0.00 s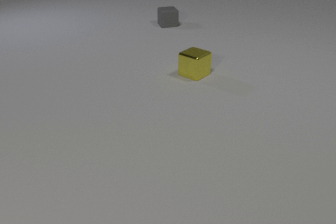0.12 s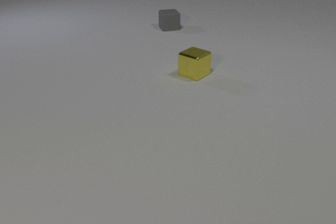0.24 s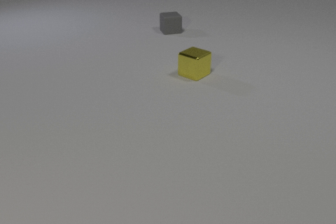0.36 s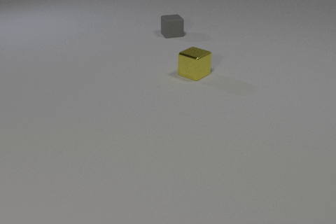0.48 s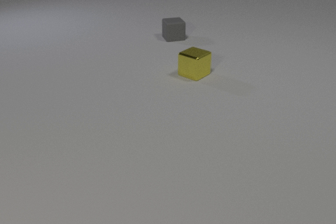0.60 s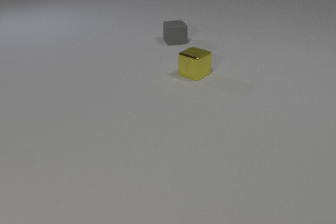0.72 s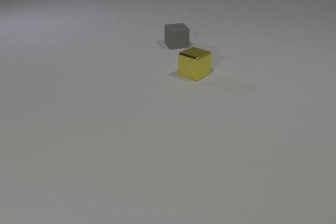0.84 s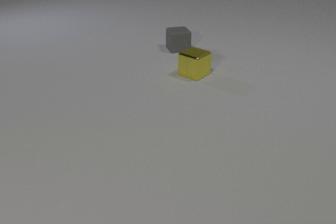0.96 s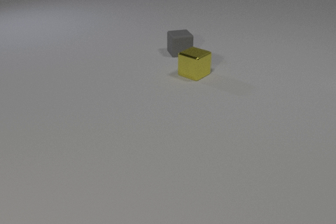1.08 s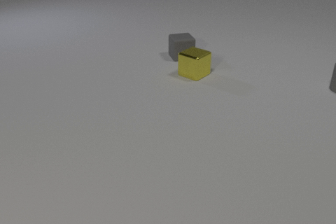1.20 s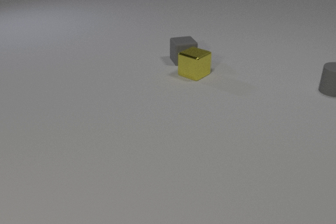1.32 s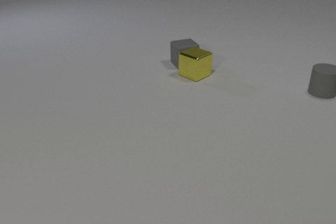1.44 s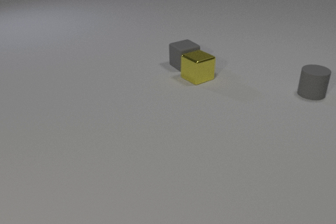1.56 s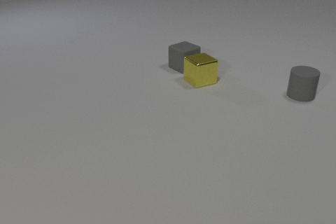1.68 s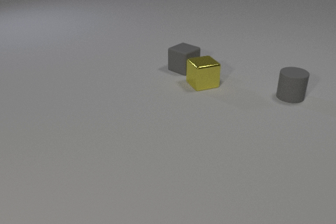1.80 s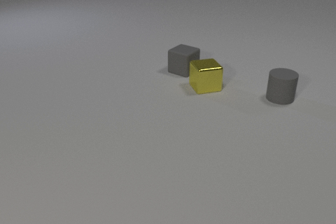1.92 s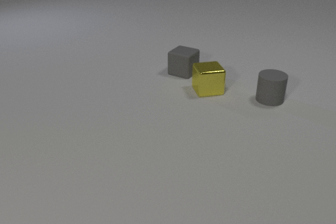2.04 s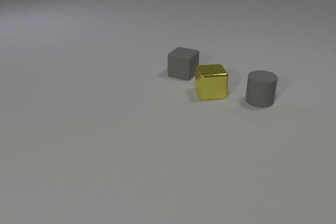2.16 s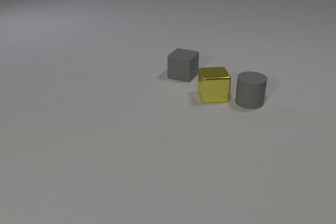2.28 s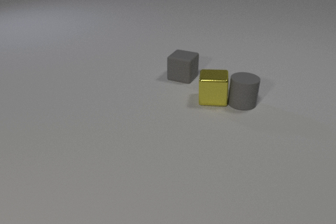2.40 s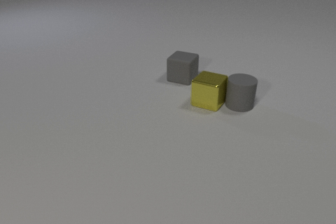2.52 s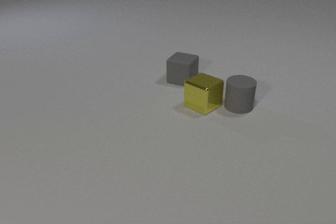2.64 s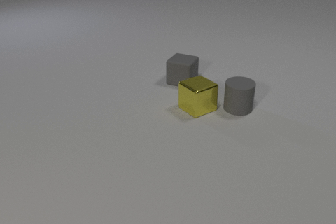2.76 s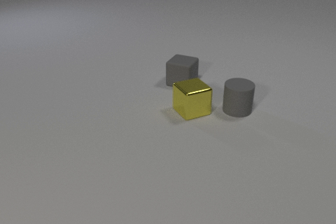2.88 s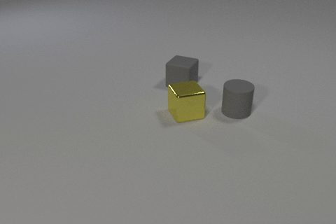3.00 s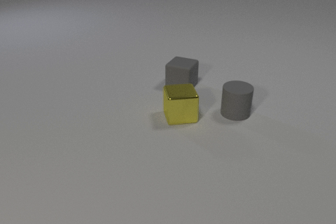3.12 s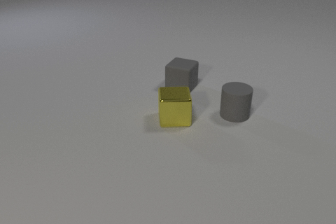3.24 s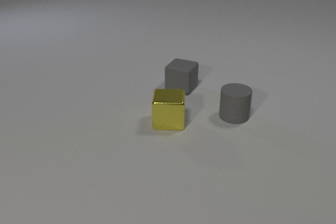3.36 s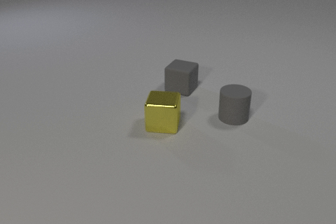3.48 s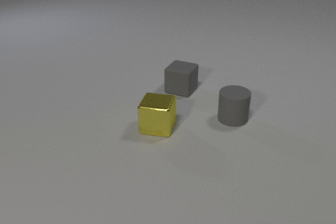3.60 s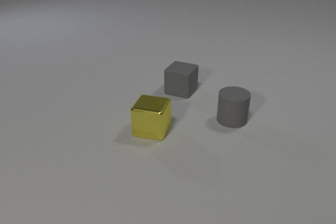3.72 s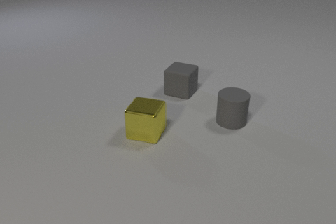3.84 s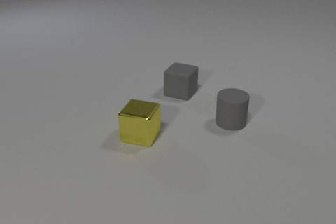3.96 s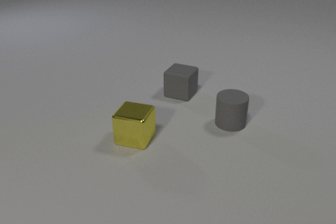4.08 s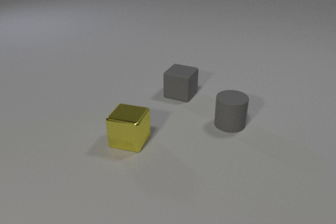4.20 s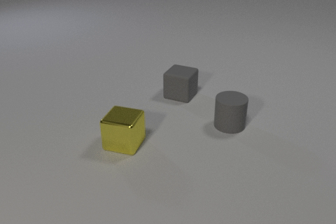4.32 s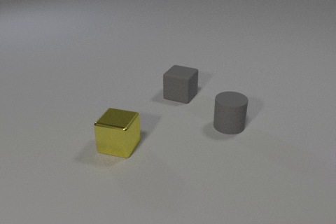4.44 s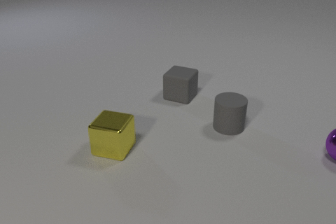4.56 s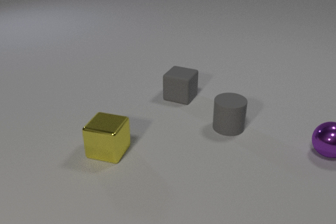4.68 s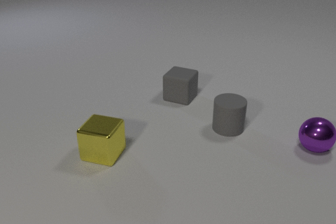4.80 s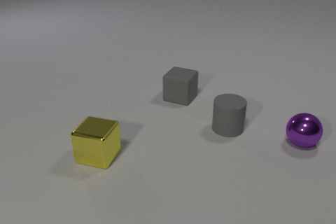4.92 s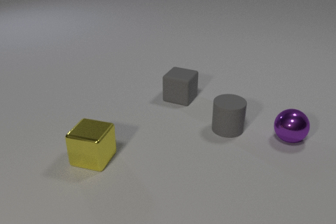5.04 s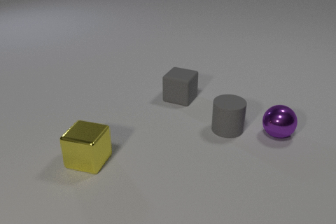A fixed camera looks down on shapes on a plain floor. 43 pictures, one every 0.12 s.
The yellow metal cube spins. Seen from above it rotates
clockwise.
The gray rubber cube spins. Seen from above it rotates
counterclockwise.
0.00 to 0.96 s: The gray rubber cube slides toward the camera.
0.96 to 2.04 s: The gray rubber cube slides toward the camera, spins so that its near face slides to the right, counterclockwise seen from above. The yellow metal cube slides toward the camera, spins clockwise seen from above by about 45 degrees, its near face sliding to the left. The gray rubber cylinder comes in at the right edge, slides to the left and toward the camera. The gray rubber cube and the yellow metal cube collide.
2.04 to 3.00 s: The gray rubber cube slides toward the camera. The yellow metal cube slides toward the camera and to the left, spins so that its near face slides to the left, clockwise seen from above. The gray rubber cylinder slides toward the camera and to the left. The yellow metal cube and the gray rubber cylinder collide.
3.00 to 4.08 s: The gray rubber cube slides toward the camera. The yellow metal cube slides to the left and toward the camera, spins so that its near face slides to the left, clockwise seen from above. The gray rubber cylinder slides toward the camera.
4.08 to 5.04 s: The gray rubber cube slides toward the camera. The yellow metal cube slides to the left and toward the camera. The purple metal sphere comes in at the right edge, rolls to the left. The gray rubber cylinder slides toward the camera.
Are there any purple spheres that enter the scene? yes.
Are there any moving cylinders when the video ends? yes.
How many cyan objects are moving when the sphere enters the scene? 0.
